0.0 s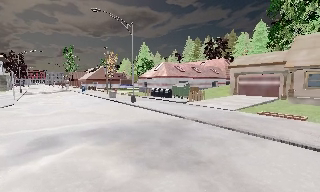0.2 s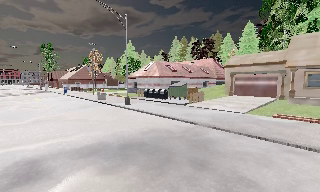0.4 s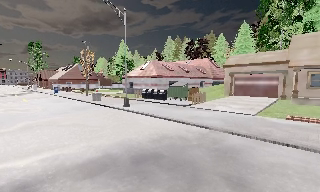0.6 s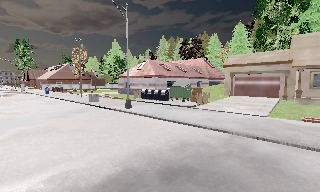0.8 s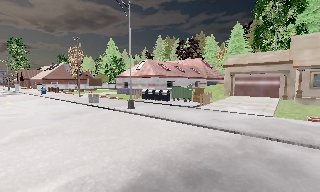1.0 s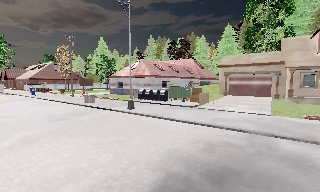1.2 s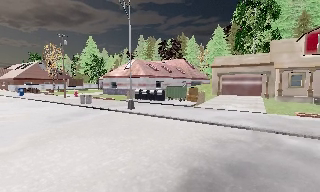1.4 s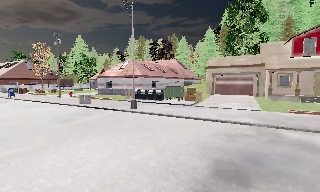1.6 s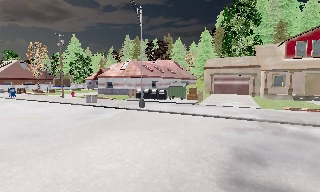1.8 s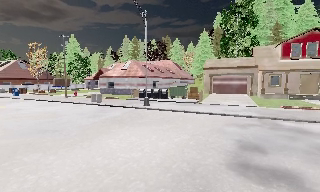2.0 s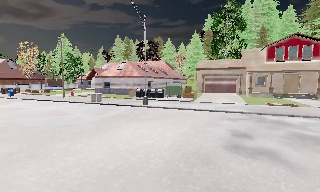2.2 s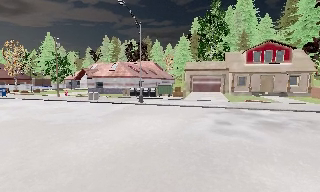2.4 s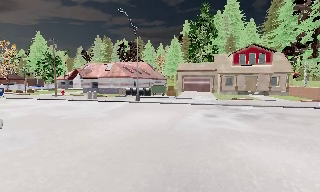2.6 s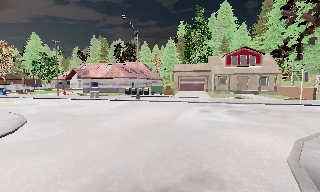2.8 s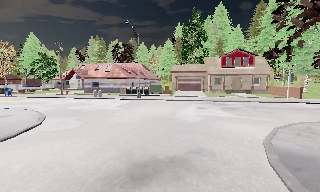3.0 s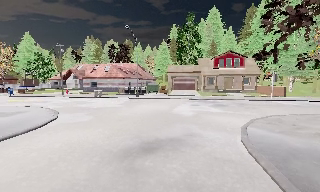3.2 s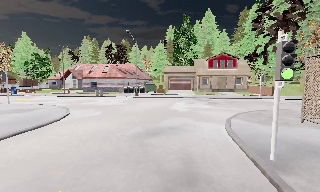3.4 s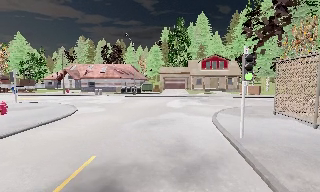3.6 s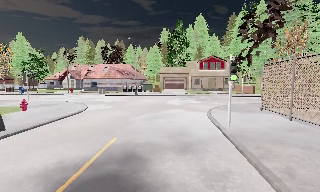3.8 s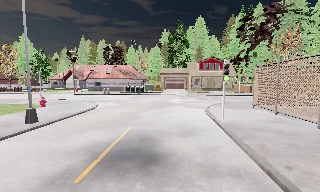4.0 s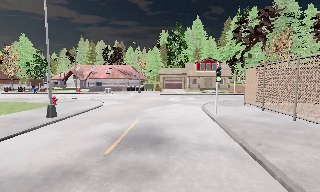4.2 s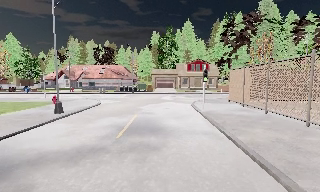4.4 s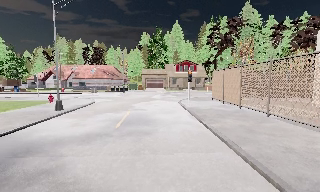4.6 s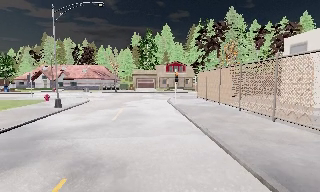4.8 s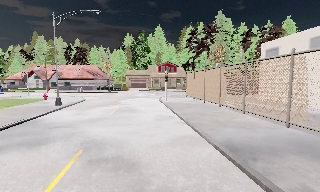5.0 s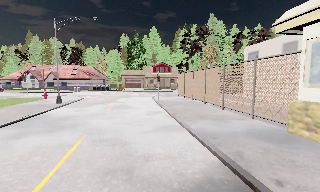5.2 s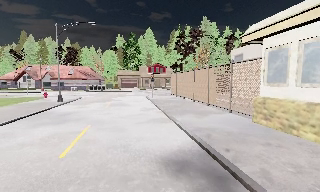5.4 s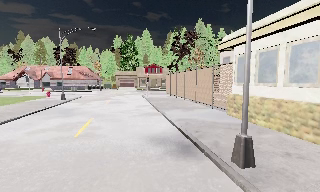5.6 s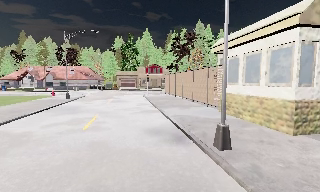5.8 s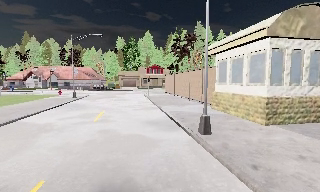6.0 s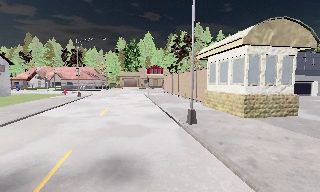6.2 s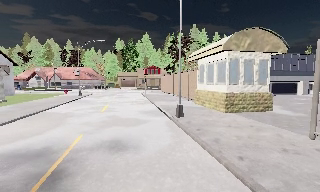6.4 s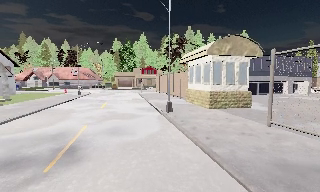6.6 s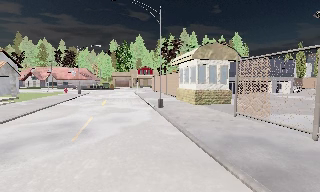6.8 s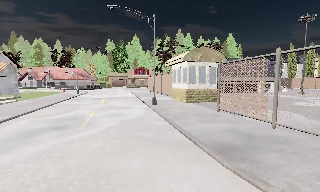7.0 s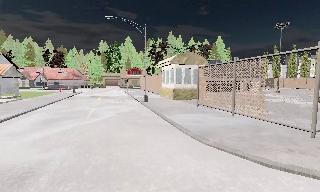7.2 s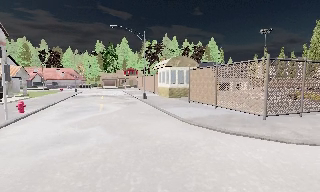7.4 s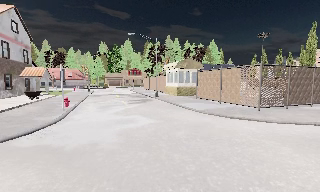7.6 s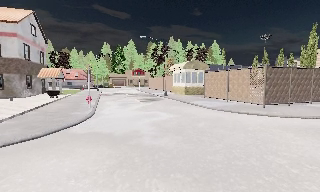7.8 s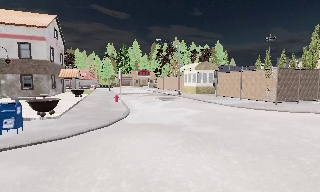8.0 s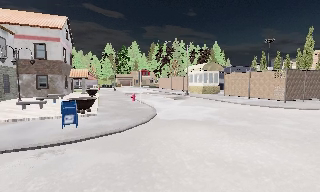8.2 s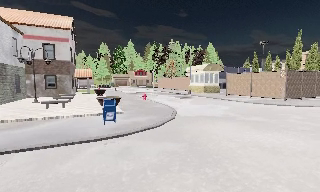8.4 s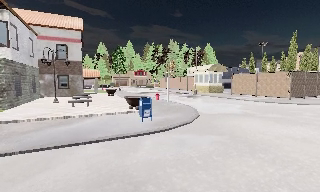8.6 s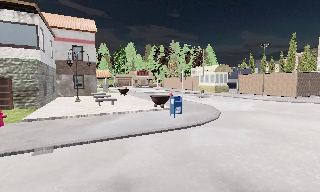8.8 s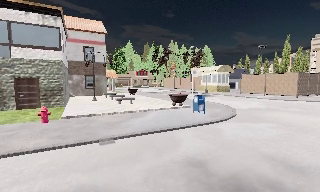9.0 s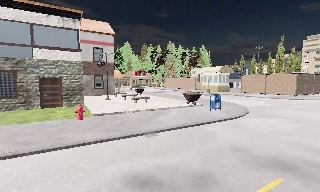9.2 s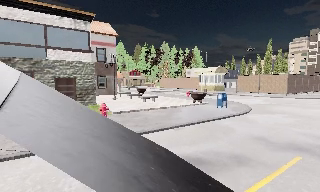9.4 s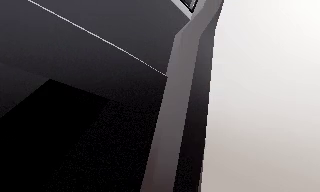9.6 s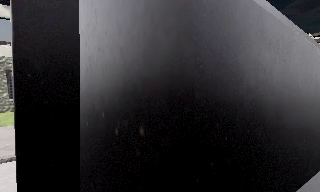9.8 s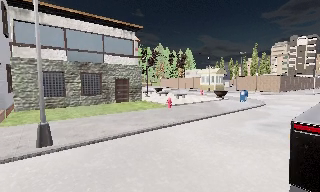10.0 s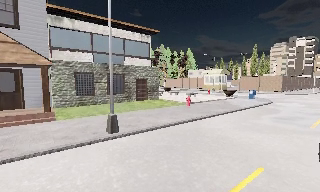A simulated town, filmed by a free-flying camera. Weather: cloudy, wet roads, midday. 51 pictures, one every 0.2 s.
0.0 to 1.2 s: The camera pans to its right, which is clockwise from overhead, by about 20 degrees. It travels to its left and forward, about 6 m. It loses speed.
1.2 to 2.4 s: The camera pans to its right, which is clockwise from overhead, by about 20 degrees. It travels backward and to its left, about 7 m, so what stands in front gets smaller. It gains speed.
2.4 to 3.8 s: The camera travels backward, about 10 m, so what stands in front gets smaller.
3.8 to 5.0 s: The camera pans to its right, which is clockwise from overhead, by about 15 degrees. It travels backward, about 9 m, so what stands in front gets smaller.
5.0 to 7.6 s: The camera travels backward, about 20 m, so what stands in front gets smaller. It gains speed.
7.6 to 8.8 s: The camera travels to its left and backward, about 12 m, so close, fixed things drift to the right.
8.8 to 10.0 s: The camera pans to its right, which is clockwise from overhead, by about 10 degrees. It travels to its left and backward, about 11 m, so close, fixed things drift to the right.
The film runs backward here.
